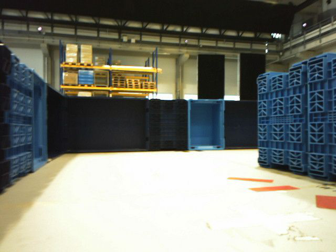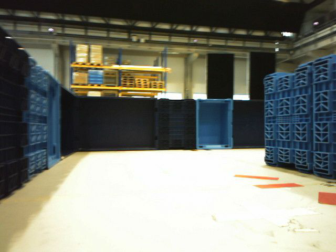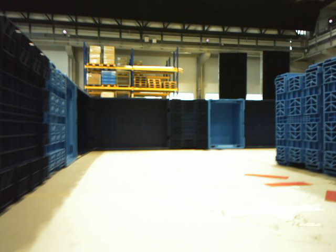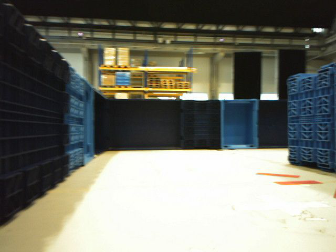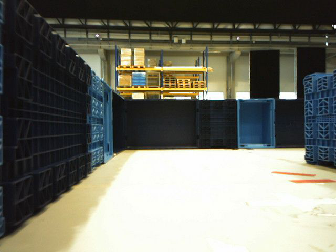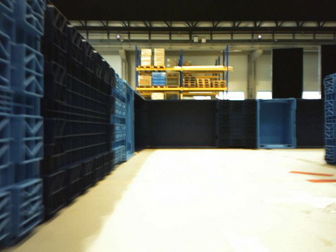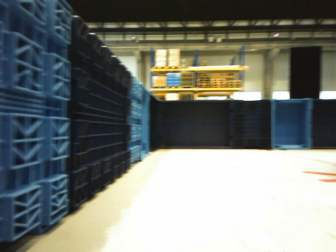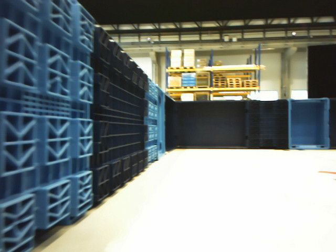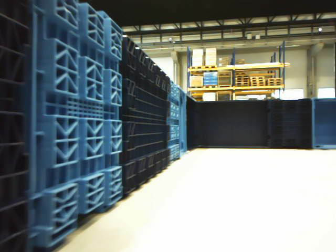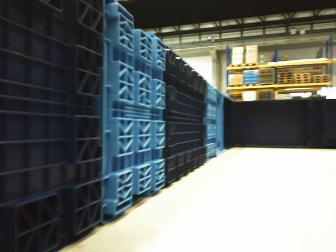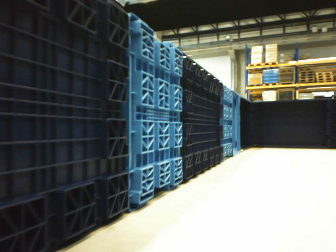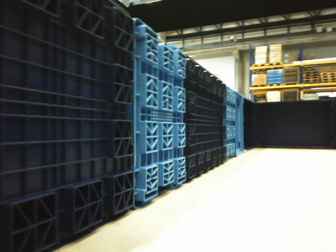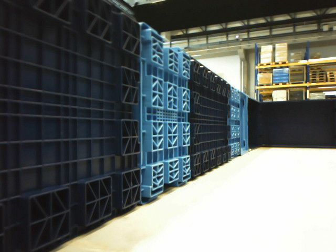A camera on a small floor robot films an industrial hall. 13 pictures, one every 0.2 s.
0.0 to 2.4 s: The camera swings to its left by about 30 degrees, and the scene slides to the right. It travels backward, about 0.4 m.
The film runs backward here.
